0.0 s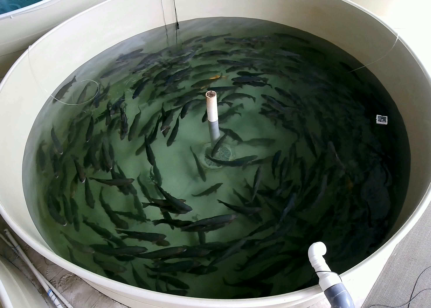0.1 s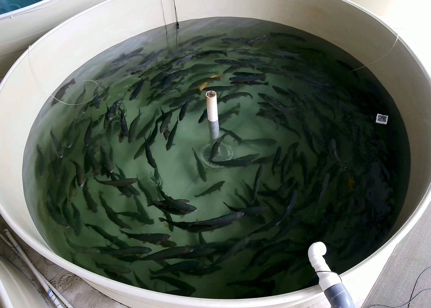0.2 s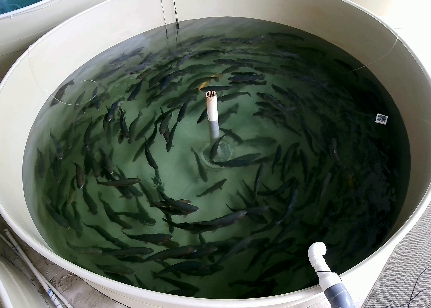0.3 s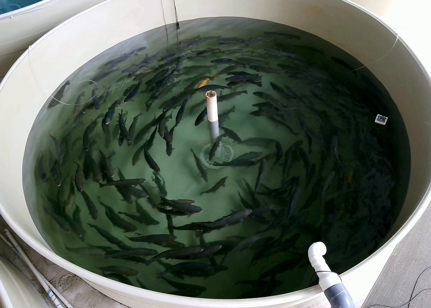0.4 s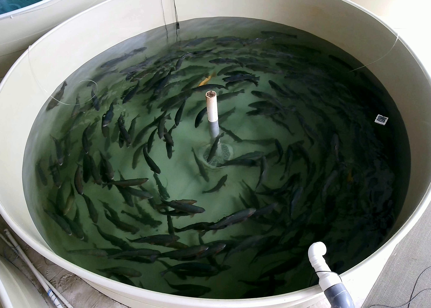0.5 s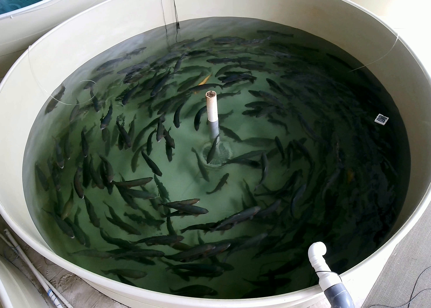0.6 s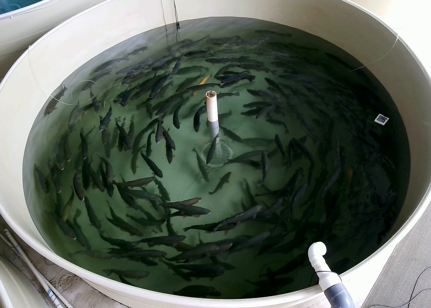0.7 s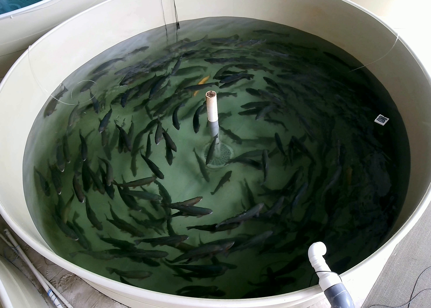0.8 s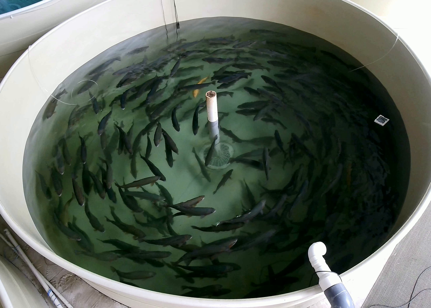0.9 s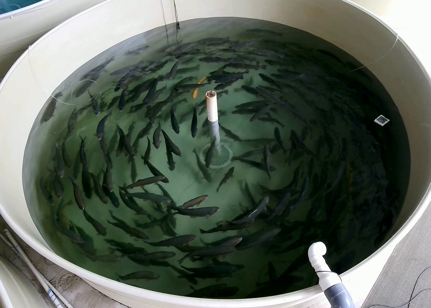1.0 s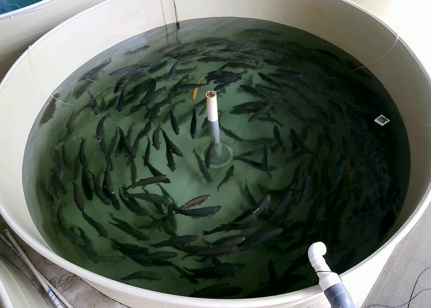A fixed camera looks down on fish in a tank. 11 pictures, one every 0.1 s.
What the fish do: Normal cruising.
